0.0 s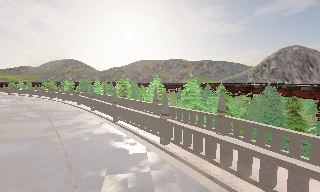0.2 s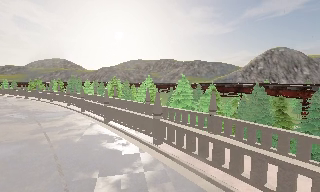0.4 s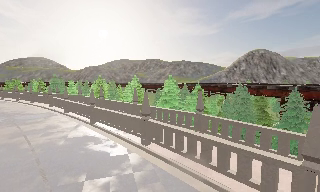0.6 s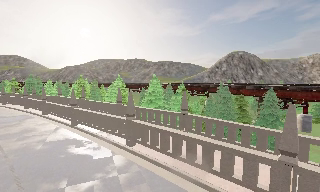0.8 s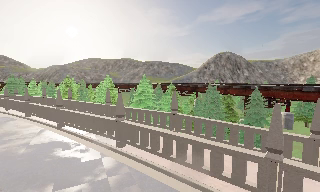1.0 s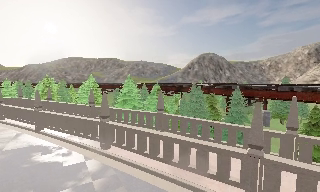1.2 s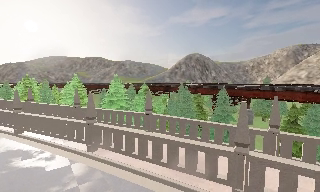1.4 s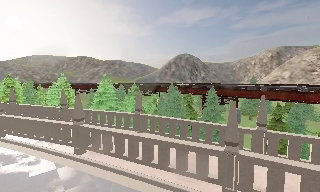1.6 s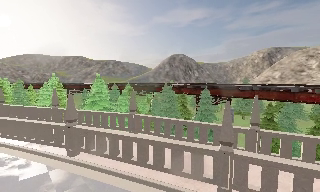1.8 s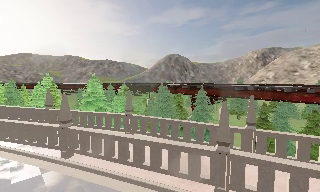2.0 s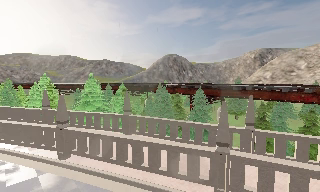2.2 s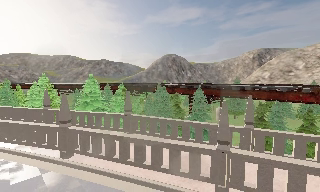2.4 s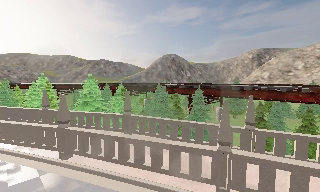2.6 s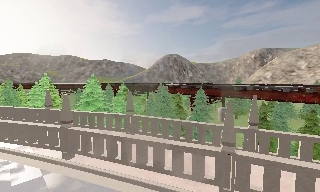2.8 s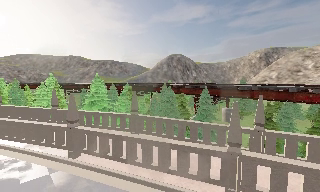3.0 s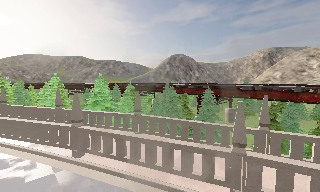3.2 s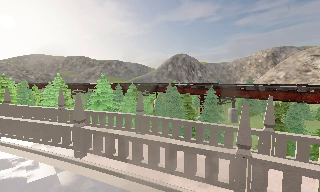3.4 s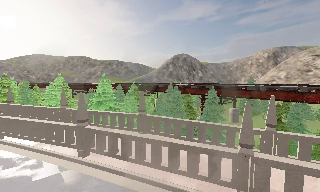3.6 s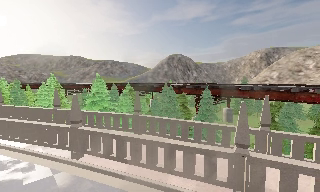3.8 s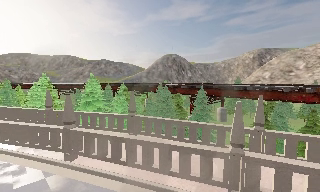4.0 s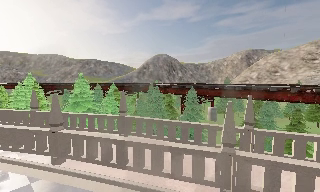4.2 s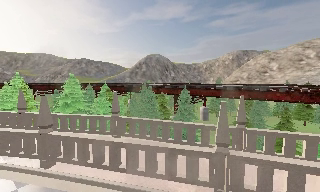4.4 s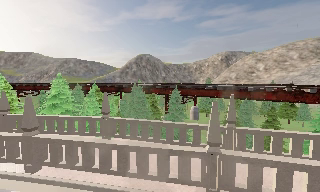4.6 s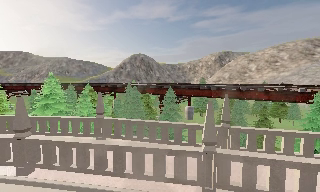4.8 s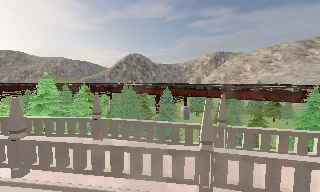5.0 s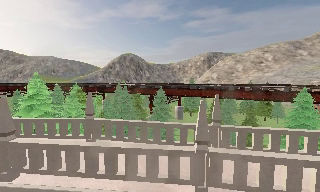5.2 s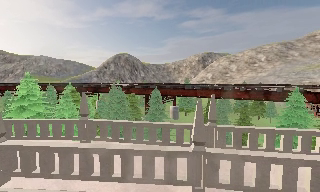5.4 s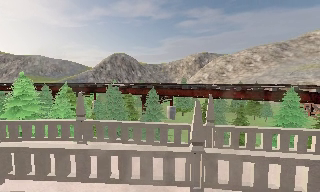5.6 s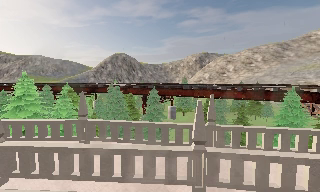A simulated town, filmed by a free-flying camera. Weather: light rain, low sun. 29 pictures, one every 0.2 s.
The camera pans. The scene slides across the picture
to the left.
The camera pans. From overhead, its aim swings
clockwise.
0.0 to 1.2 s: The scene slides to the left, as the camera pans about 25 degrees to its right.
1.2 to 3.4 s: The camera shifts only a little, or ends up much as it began.
3.4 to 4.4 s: The camera swings to its right by about 15 degrees, and the scene slides to the left.
4.4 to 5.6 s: The camera shifts only a little, or ends up much as it began.
The film runs forward here.
